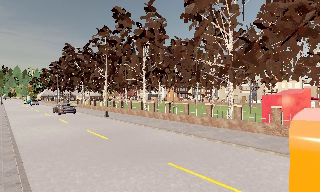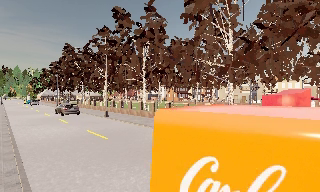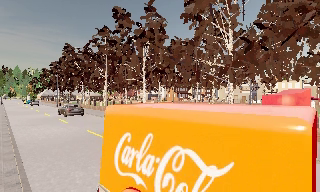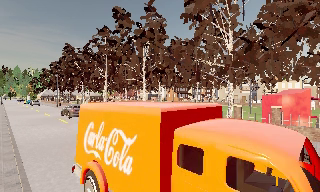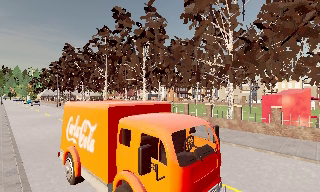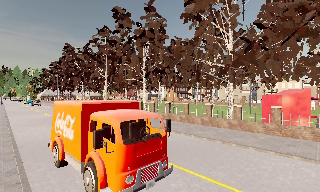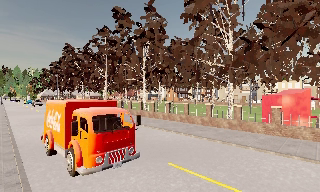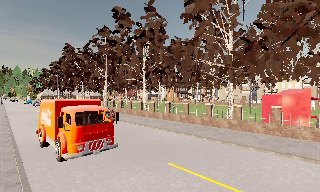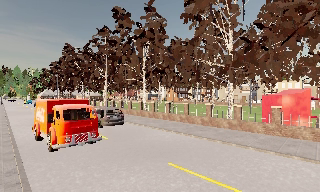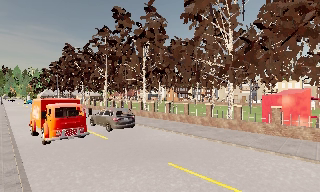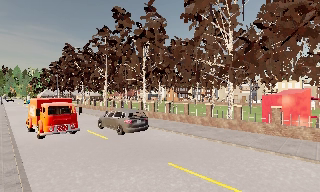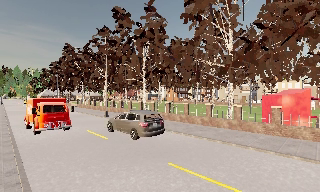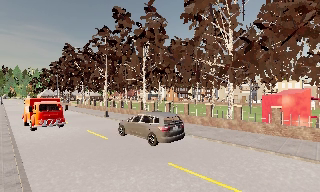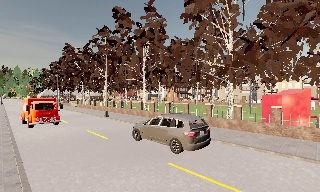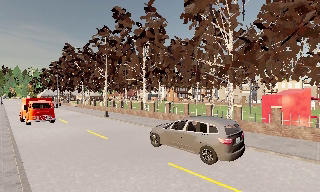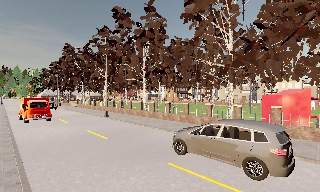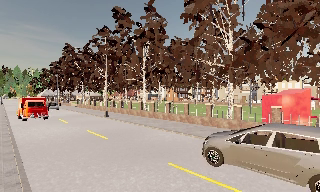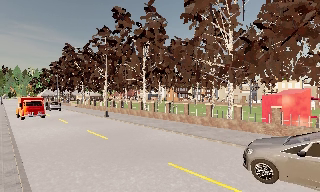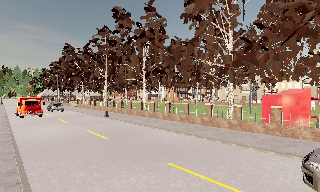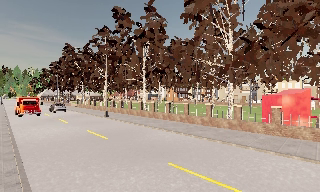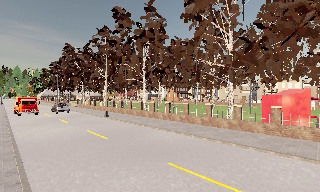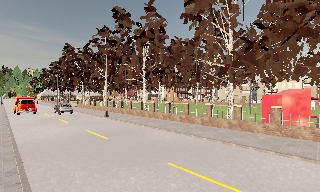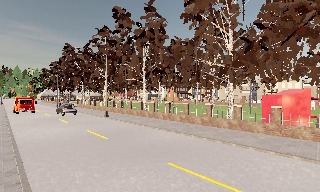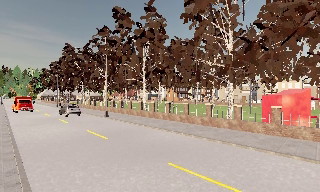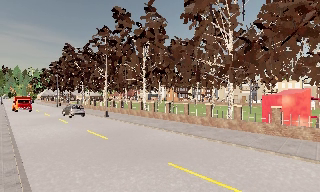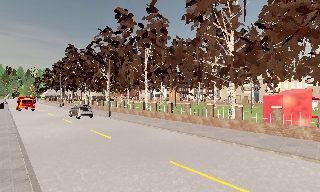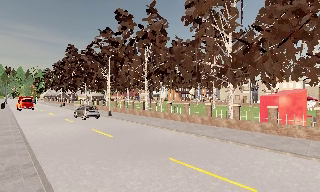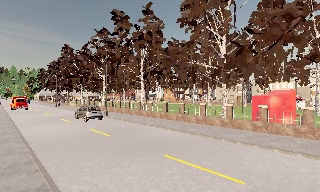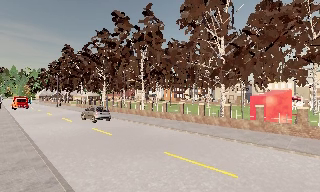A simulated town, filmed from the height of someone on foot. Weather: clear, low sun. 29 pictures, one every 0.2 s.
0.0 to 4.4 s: The camera keeps its place and its aim.
4.4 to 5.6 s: The camera travels backward, about 1.5 m, so what stands in front gets smaller. It gains speed.
The film runs backward here.
